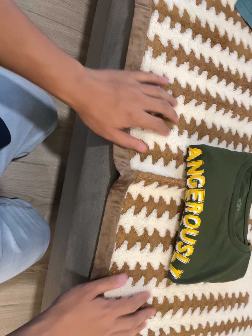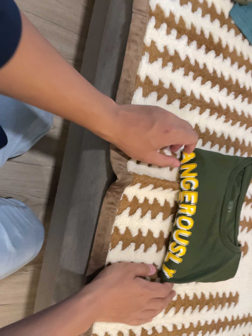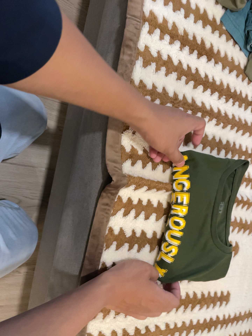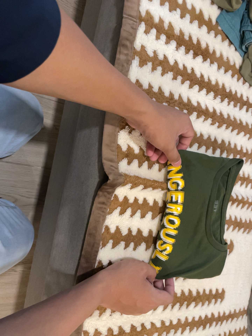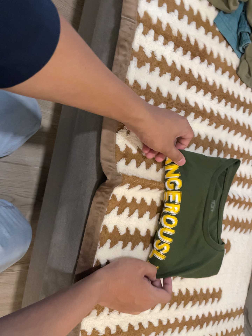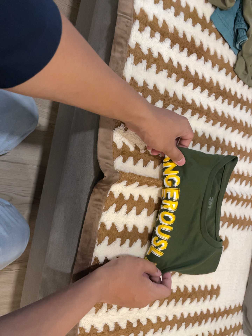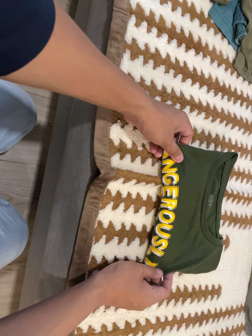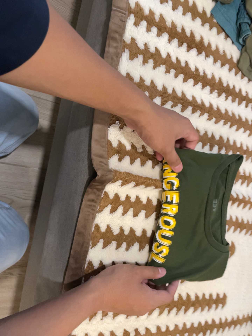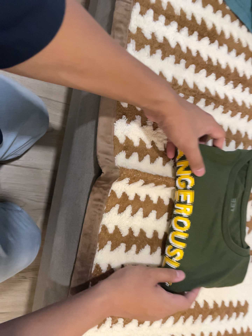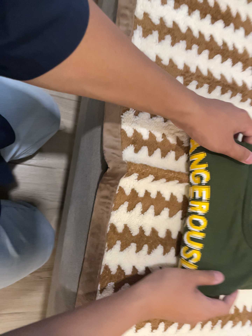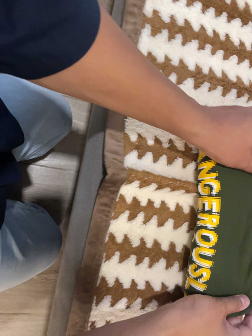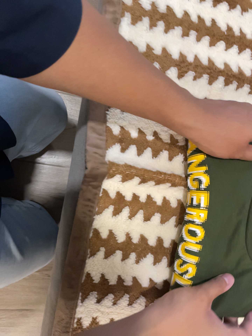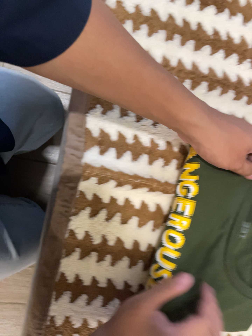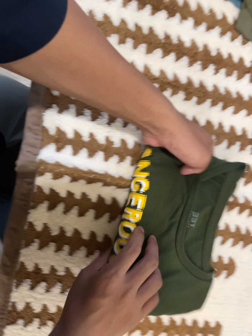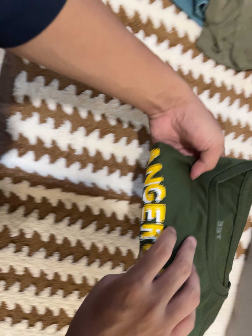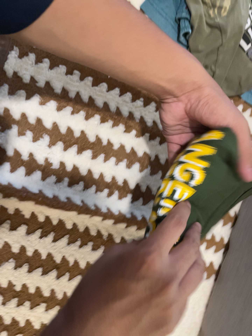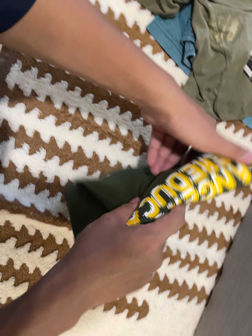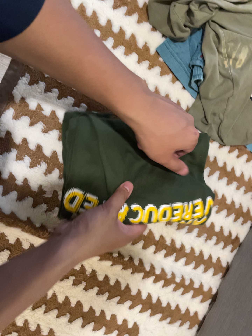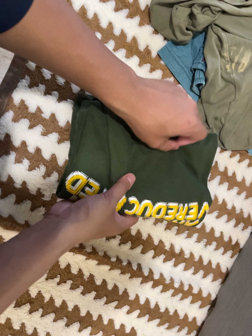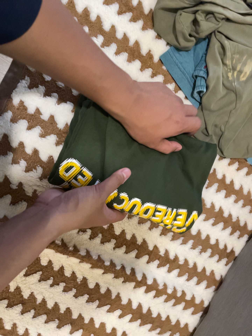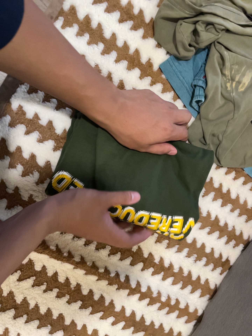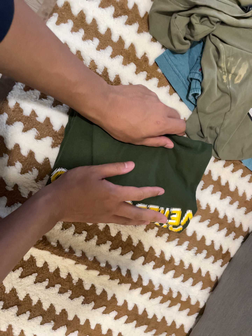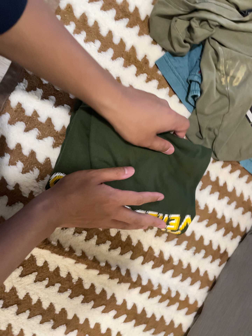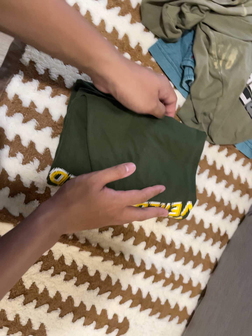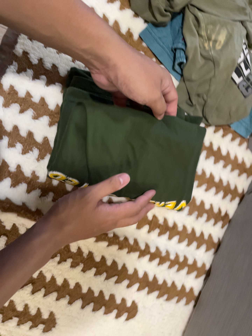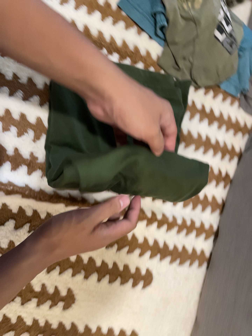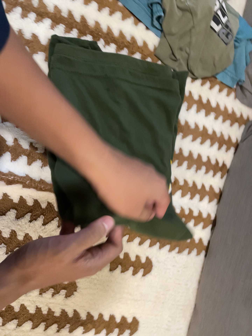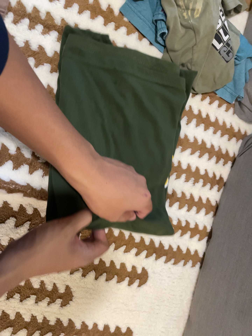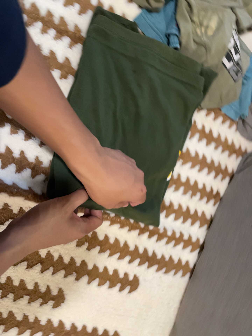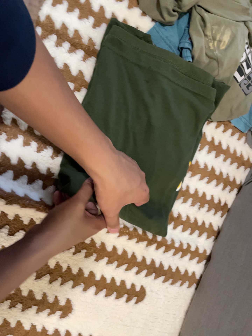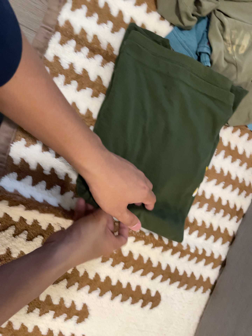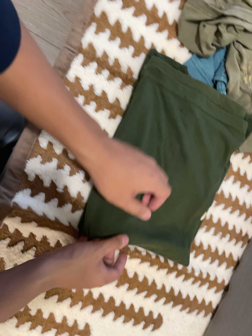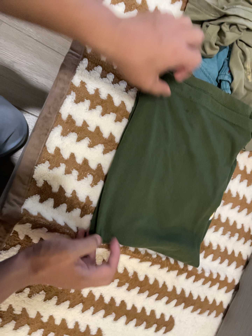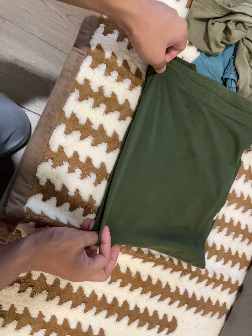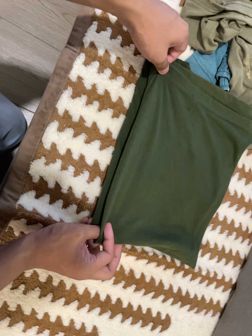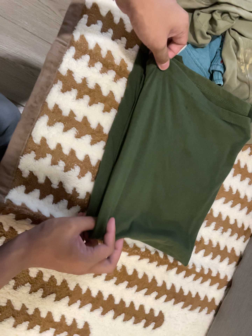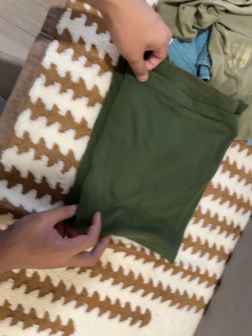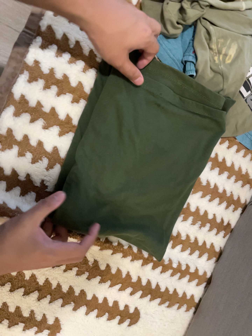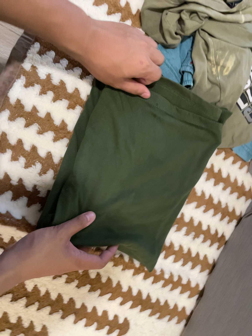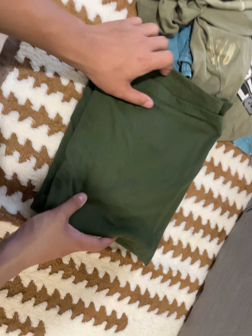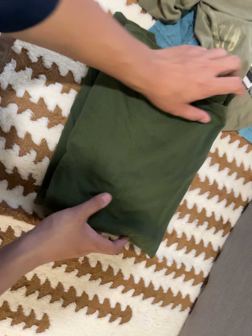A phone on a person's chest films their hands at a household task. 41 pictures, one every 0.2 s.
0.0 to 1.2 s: The camera shifts only a little, or ends up much as it began.
1.2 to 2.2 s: The camera pans to its left by about 20 degrees. It travels to its right and forward, about 14 cm.
2.2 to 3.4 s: The camera travels to its right and toward the top of its view, about 22 cm, so close, fixed things drift to the left. It rolls about its line of sight by about 15 degrees, and the scene rotates clockwise.
3.4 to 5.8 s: The camera shifts only a little, or ends up much as it began.
5.8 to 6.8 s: The camera travels to its left, about 6 cm, so close, fixed things drift to the right.
6.8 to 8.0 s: The camera travels to its right, about 12 cm, so close, fixed things drift to the left.
The film runs backward here.
